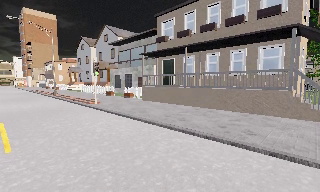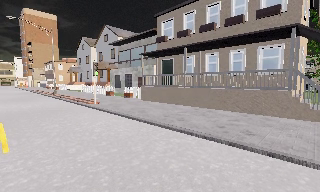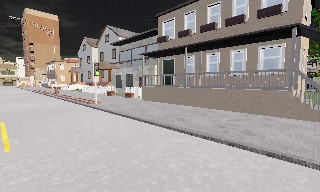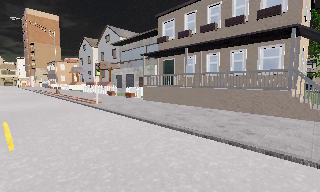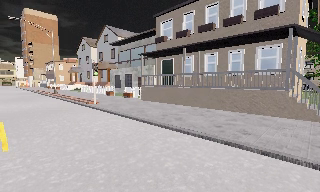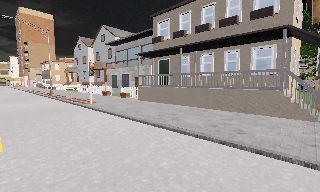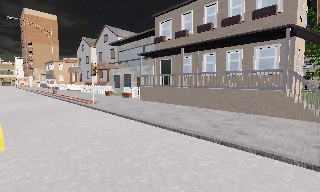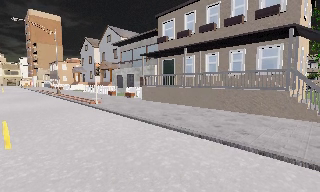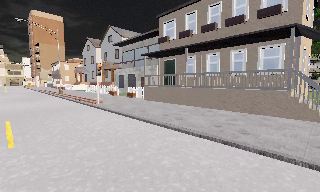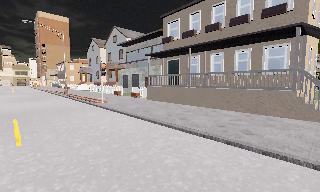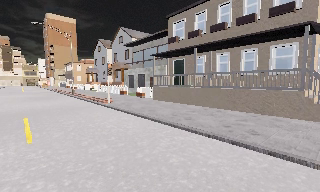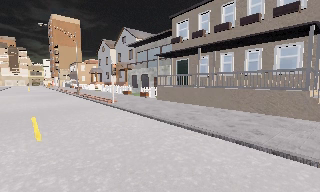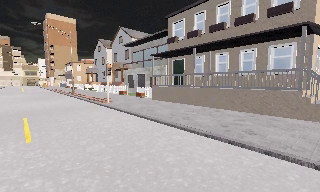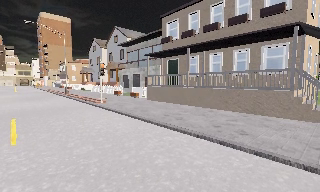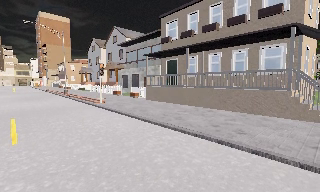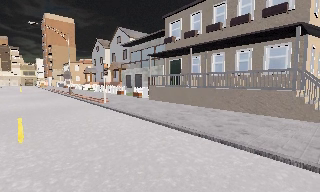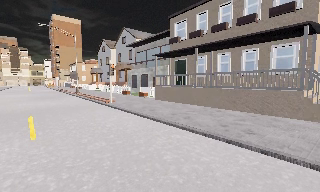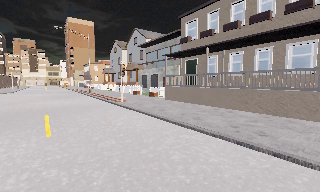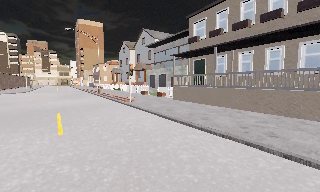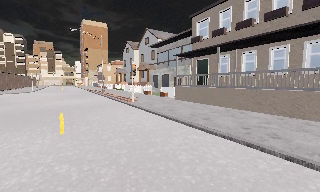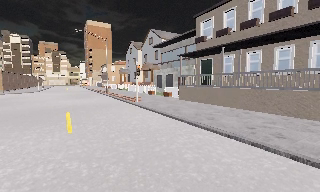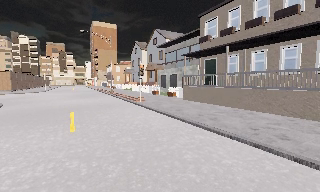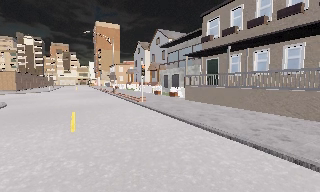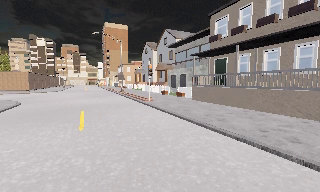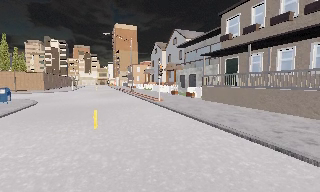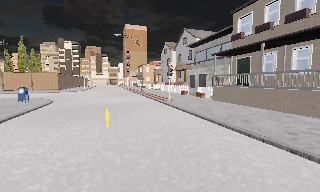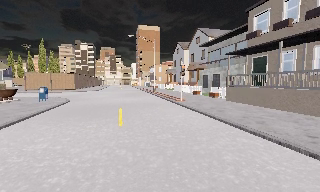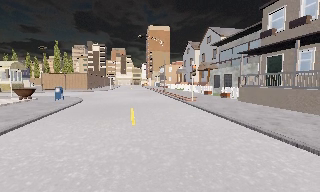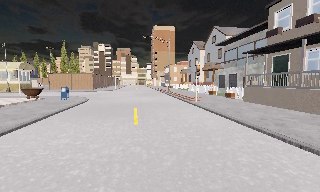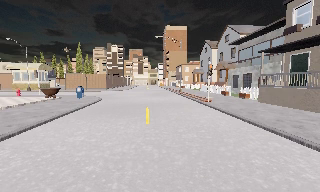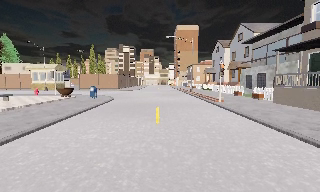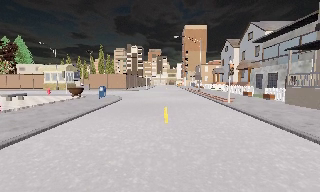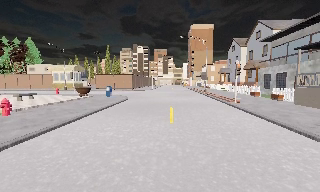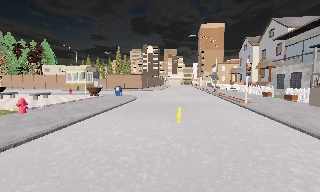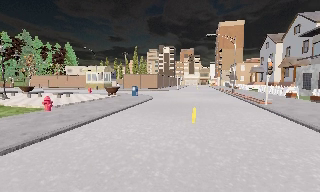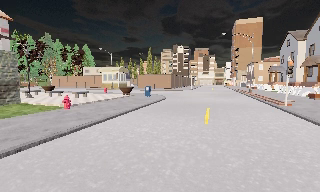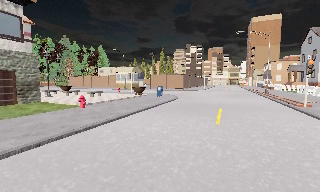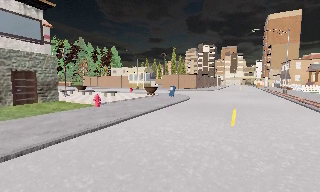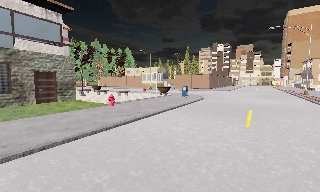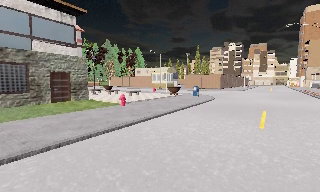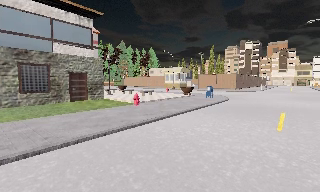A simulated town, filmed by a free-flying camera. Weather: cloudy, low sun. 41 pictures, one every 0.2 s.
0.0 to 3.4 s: The camera travels to its right, about 0.5 m.
3.4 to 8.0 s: The scene slides to the right, as the camera pans about 75 degrees to its left. It travels backward, about 1 m.
The film runs backward here.
